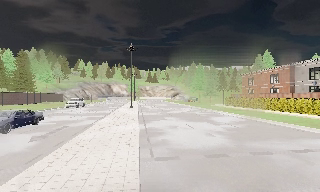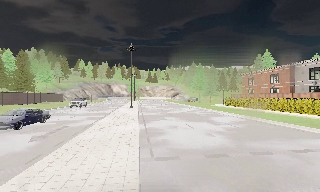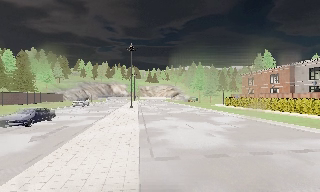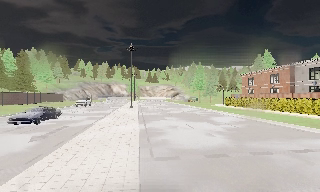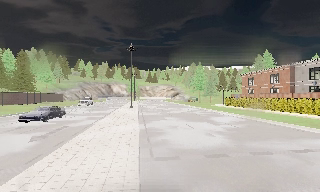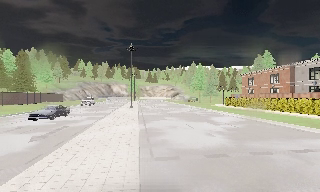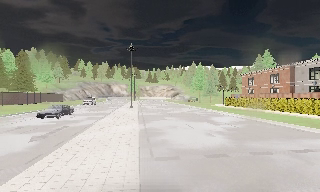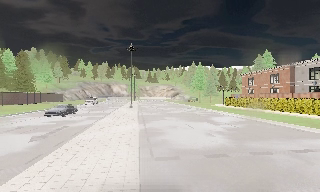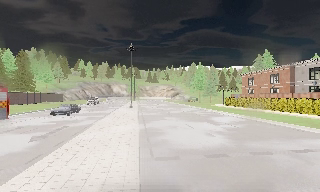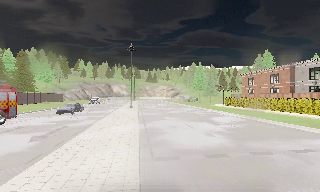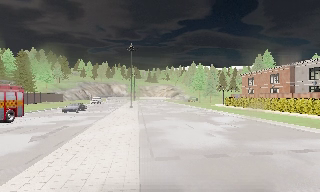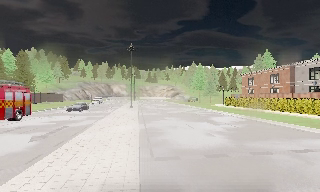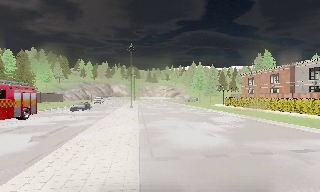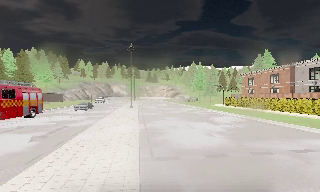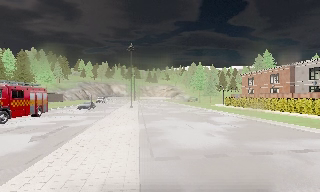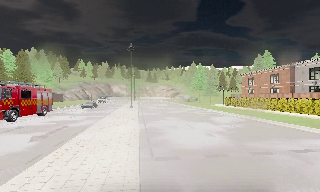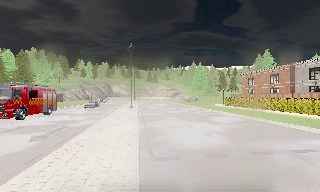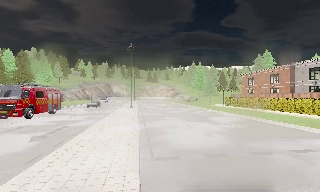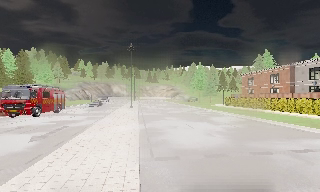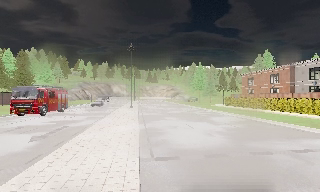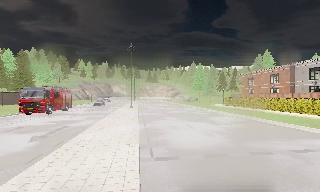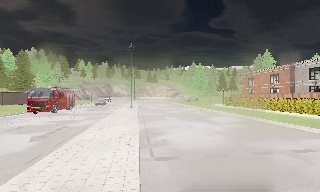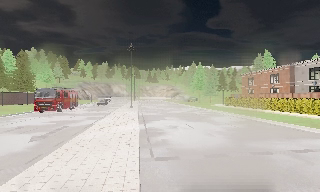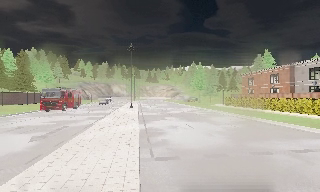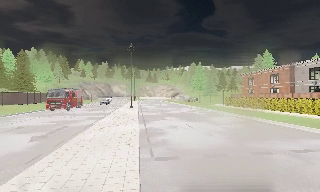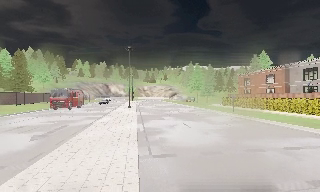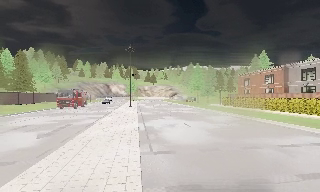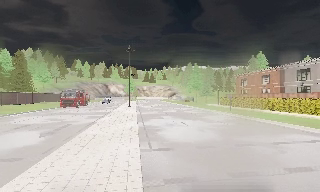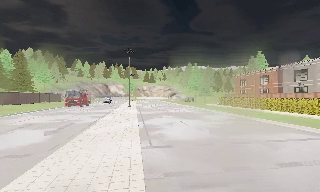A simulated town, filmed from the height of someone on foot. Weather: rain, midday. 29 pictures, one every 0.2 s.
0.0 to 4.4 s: The camera keeps its place and its aim.
4.4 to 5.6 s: The camera travels backward, about 1.5 m, so what stands in front gets smaller. It gains speed.
The film runs backward here.
